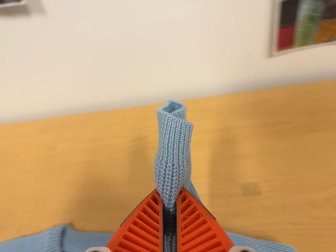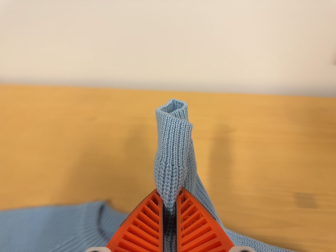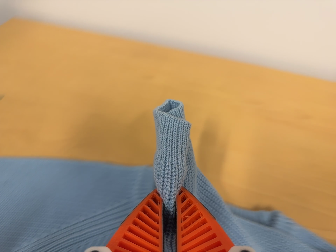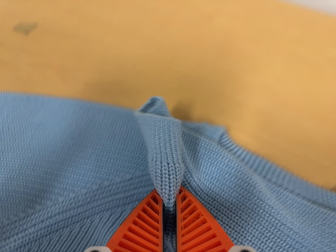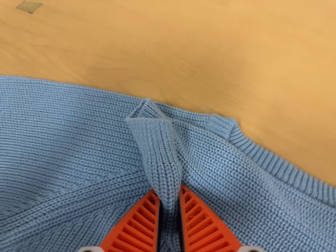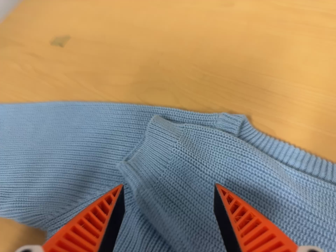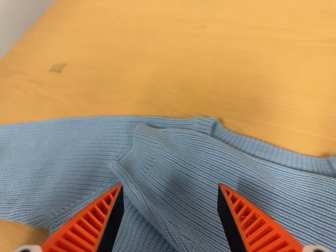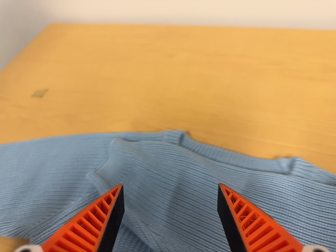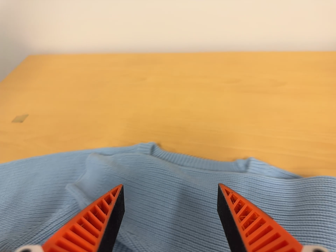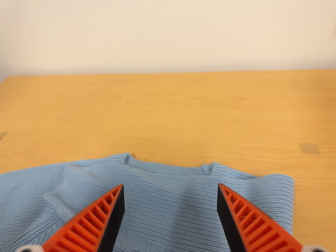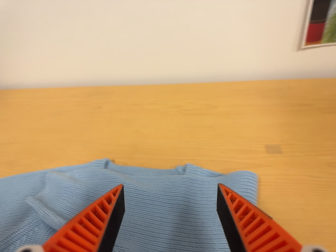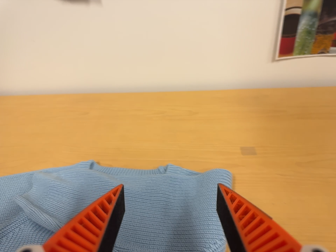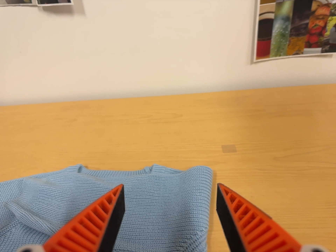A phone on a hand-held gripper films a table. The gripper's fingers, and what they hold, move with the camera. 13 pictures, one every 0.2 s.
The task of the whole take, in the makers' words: right arm across.
0.0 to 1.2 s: The camera pans to its left by about 20 degrees. It travels to its left and forward, about 16 cm, so close, fixed things drift to the right. Its aim tips toward the bottom of its view by about 15 degrees, and the scene shifts upward. It rolls about its line of sight by about 20 degrees, and the scene rotates clockwise.
1.2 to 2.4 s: The camera pans to its right by about 20 degrees. It travels backward, toward the bottom of its view and to its right, about 24 cm, so what stands in front gets smaller. Its aim tips toward the top of its view by about 25 degrees. It rolls about its line of sight by about 10 degrees, and the scene rotates counterclockwise.
The film runs forward here.
